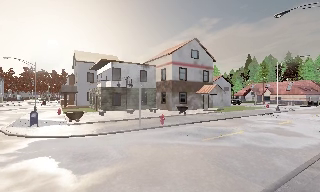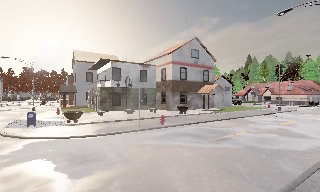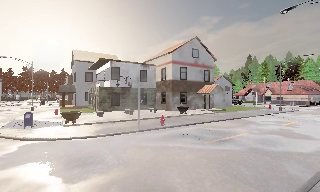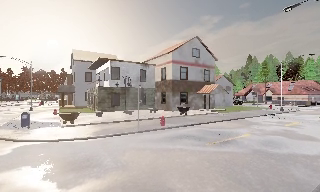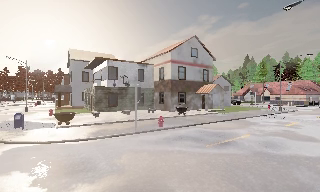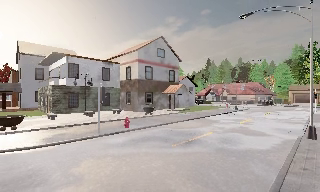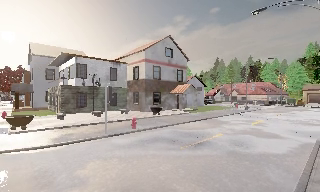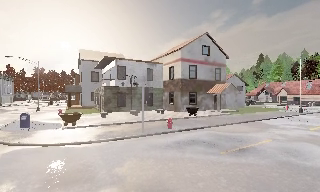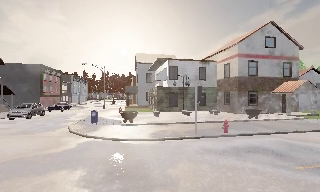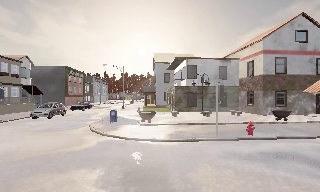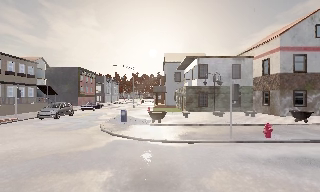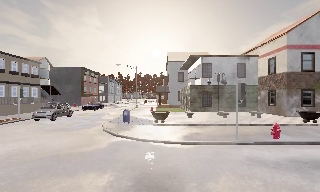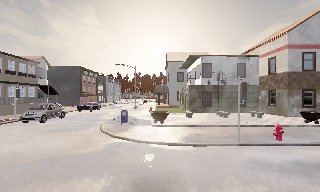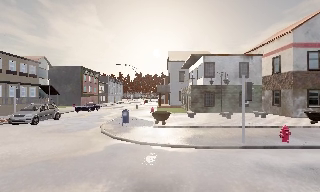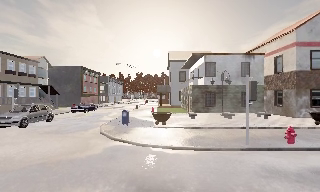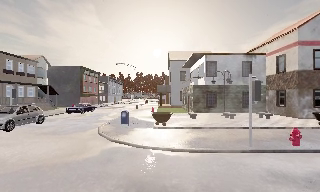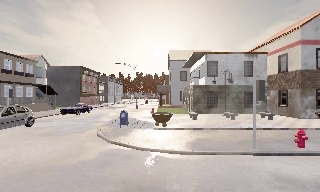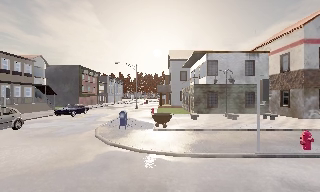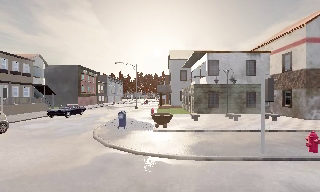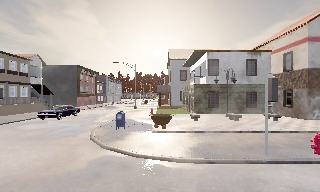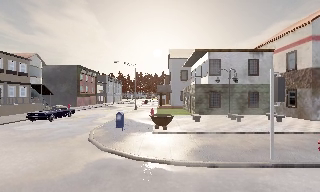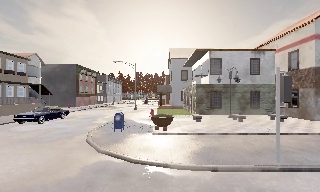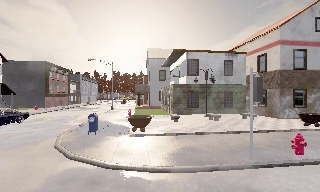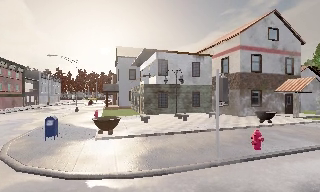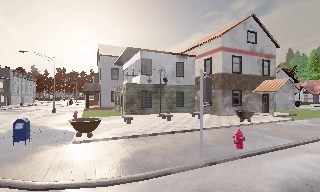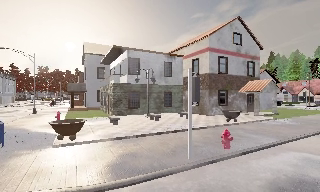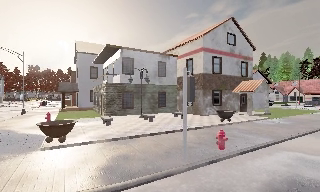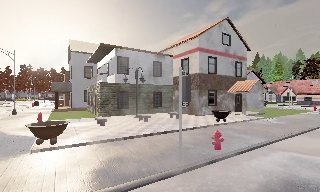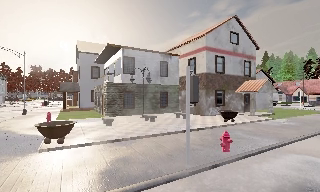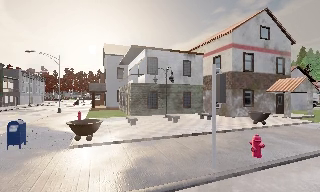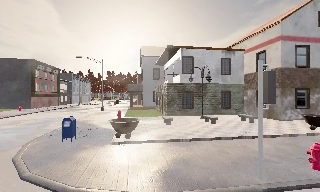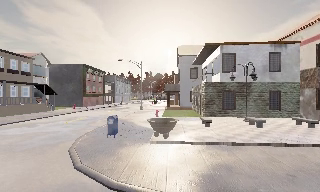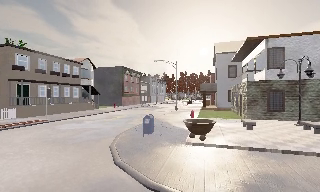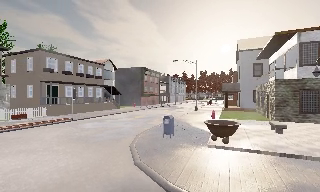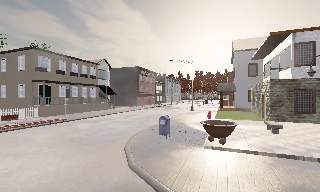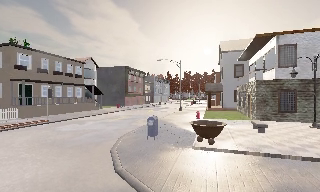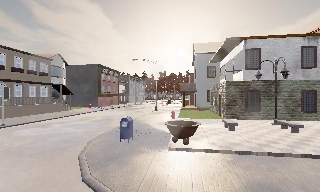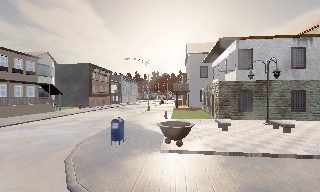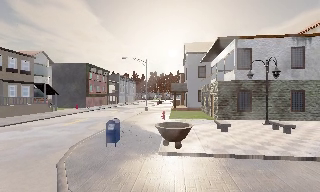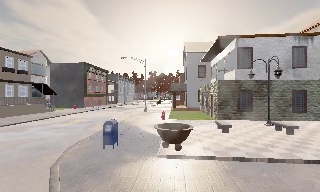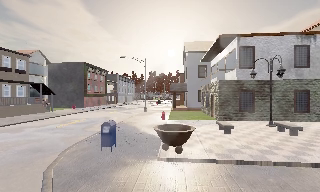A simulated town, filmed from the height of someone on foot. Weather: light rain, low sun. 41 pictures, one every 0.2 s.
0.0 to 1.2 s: The camera travels forward, about 1.5 m, so what stands in front looms larger.
1.2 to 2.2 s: The camera swings to its left by about 40 degrees, and the scene slides to the right. It travels forward, about 1.5 m.
2.2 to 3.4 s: The camera travels forward, about 1.5 m, so what stands in front looms larger.
3.4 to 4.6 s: The camera pans to its right, which is clockwise from overhead, by about 20 degrees. It travels forward, about 1.5 m, so what stands in front looms larger.
4.6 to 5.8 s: The camera travels forward, about 1 m, so what stands in front looms larger.
5.8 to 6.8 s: The camera swings to its left by about 45 degrees, and the scene slides to the right. It travels forward, about 0.5 m.
6.8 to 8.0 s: The camera pans to its right, which is clockwise from overhead, by about 15 degrees. It travels forward, about 1.5 m, so what stands in front looms larger.
The film runs forward here.
